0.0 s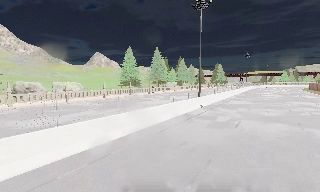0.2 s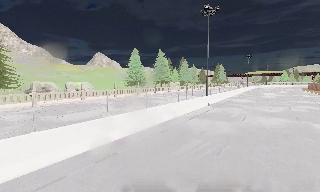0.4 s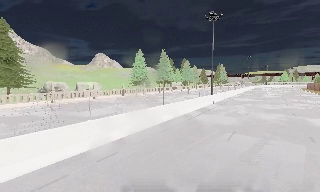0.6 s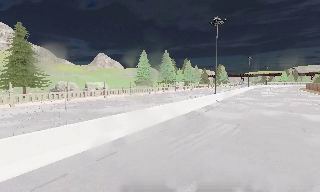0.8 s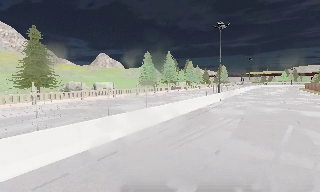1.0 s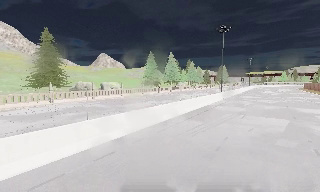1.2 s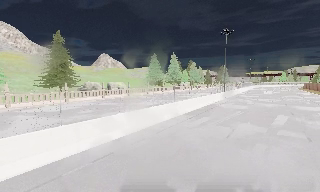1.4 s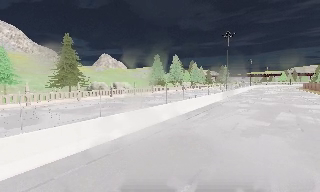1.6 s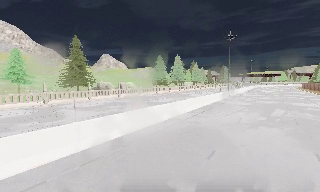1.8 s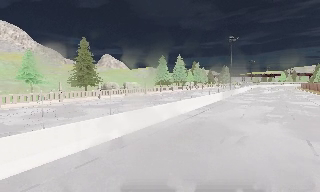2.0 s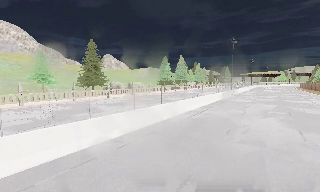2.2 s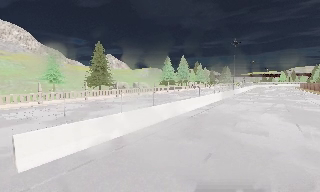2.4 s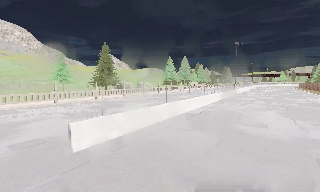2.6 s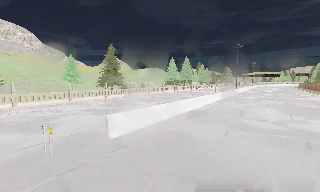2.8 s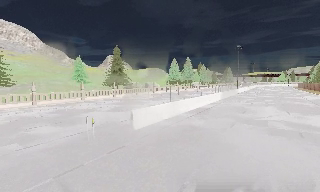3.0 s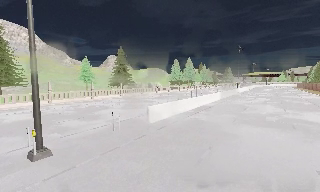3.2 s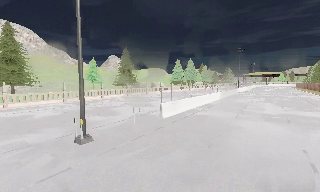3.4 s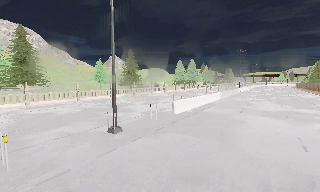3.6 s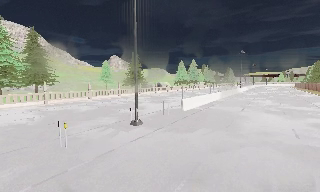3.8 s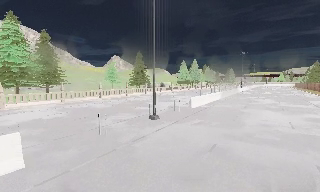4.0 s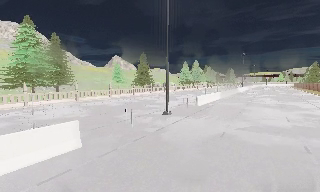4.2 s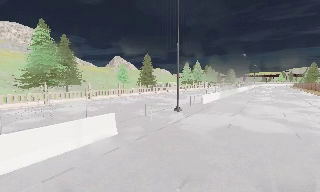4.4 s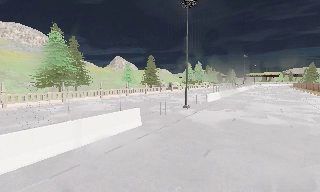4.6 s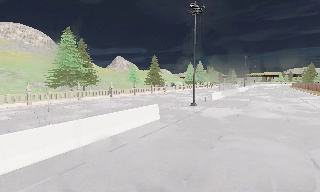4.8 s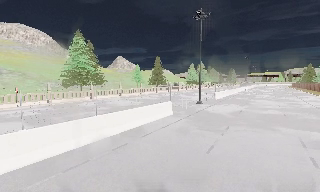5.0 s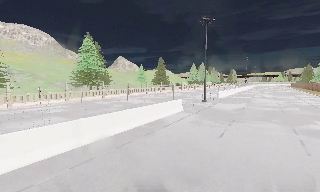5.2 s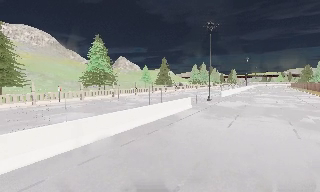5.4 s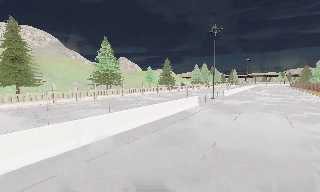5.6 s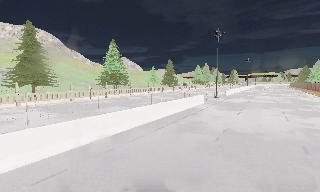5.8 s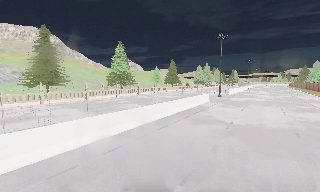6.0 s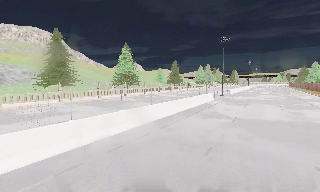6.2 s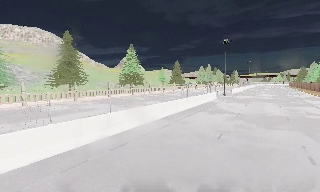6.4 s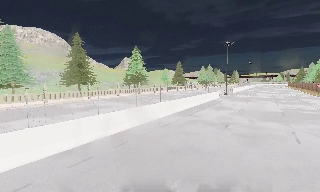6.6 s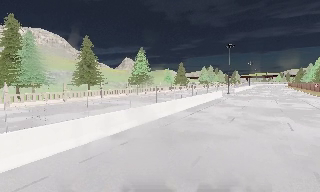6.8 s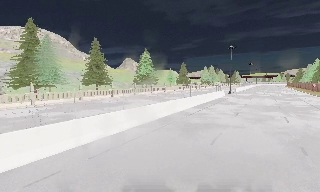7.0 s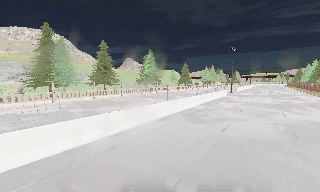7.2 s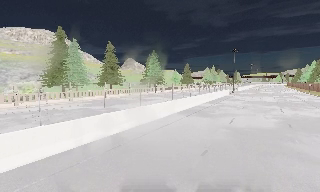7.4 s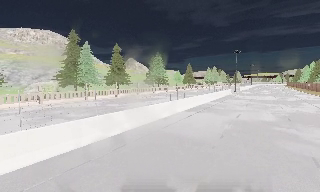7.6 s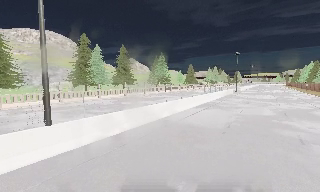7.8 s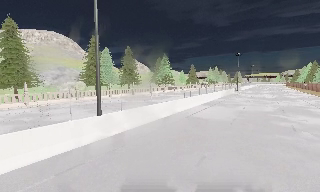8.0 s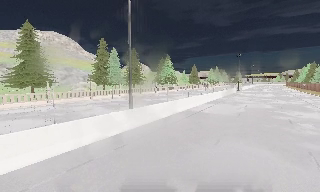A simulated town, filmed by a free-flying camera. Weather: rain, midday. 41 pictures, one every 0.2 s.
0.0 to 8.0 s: The camera travels backward and to its left, about 85 m, so what stands in front gets smaller.
The film runs backward here.
